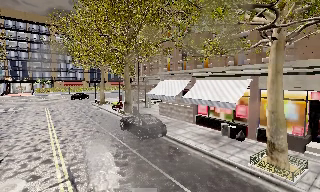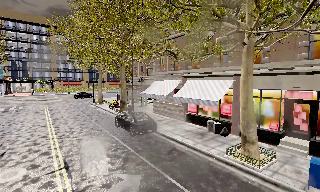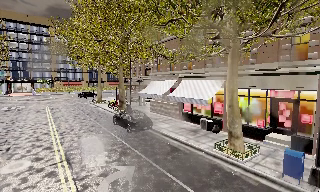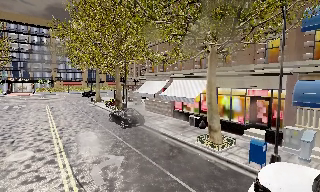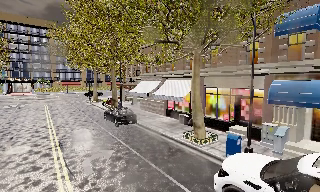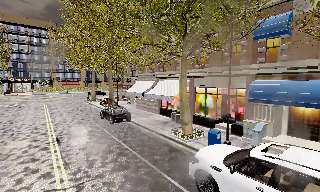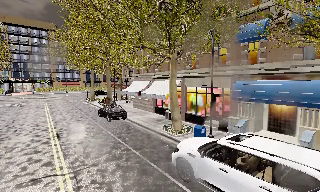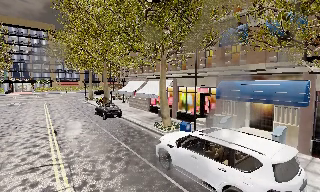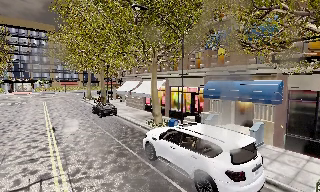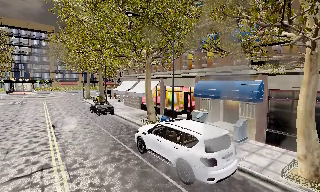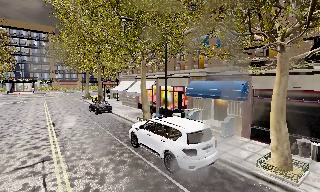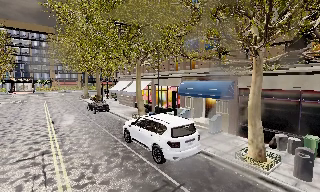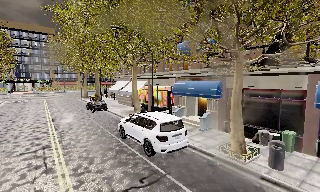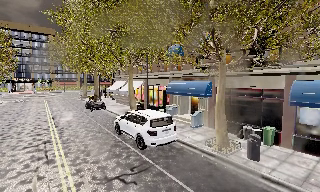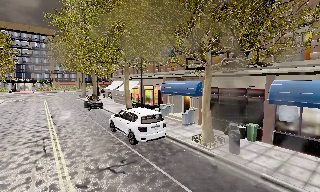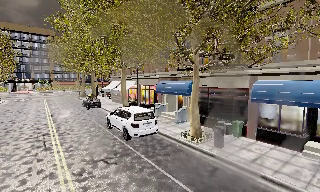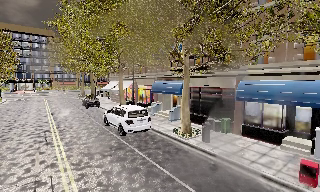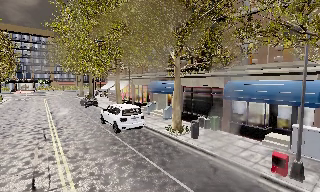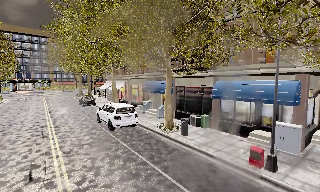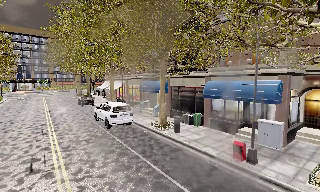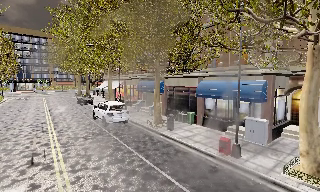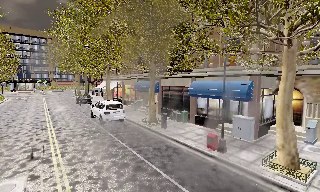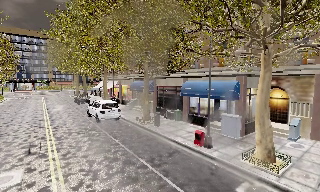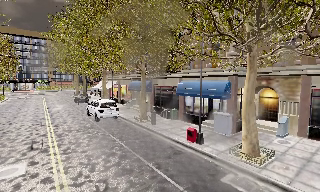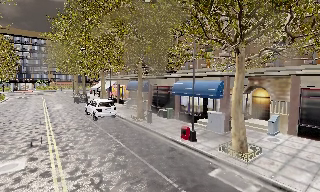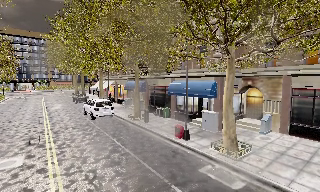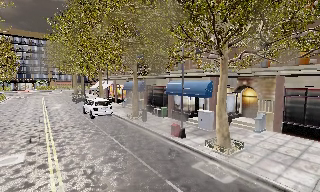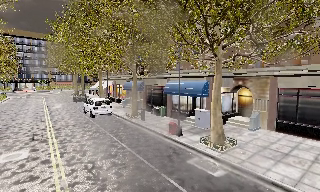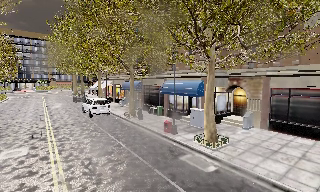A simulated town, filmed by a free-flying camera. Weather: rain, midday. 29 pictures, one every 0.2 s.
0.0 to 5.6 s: The camera travels backward and to its right, about 25 m, so what stands in front gets smaller. It loses speed.
The film runs forward here.
